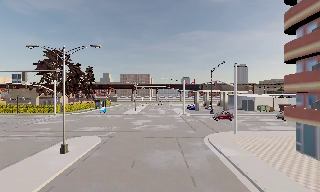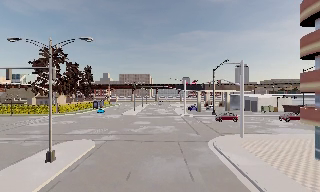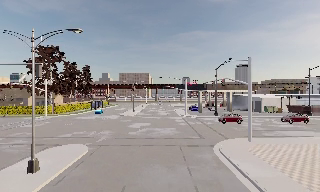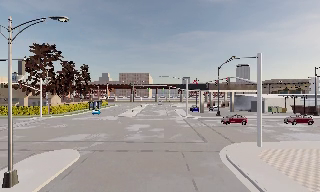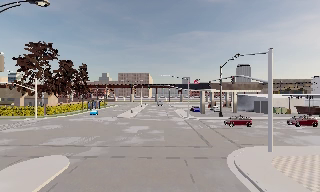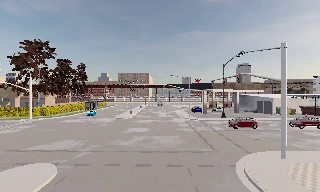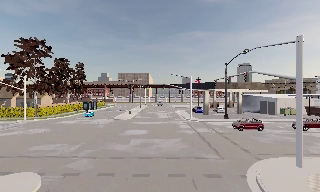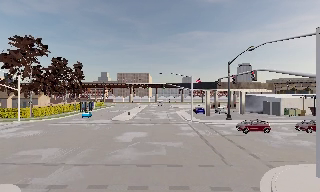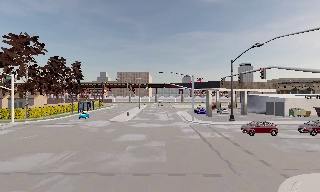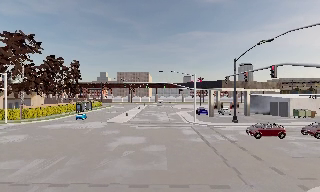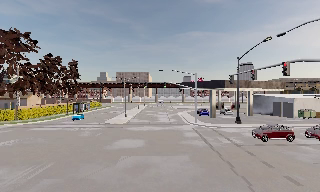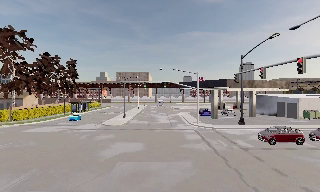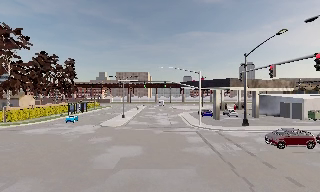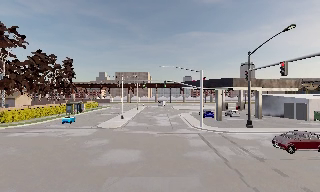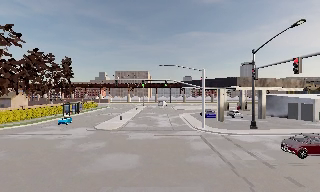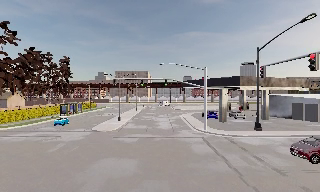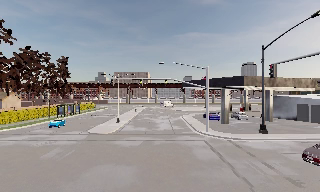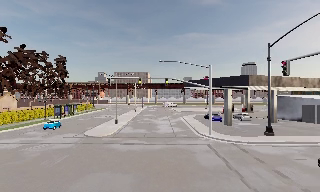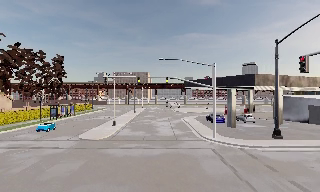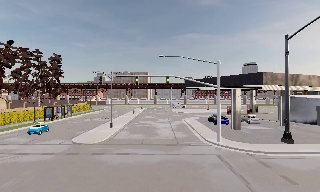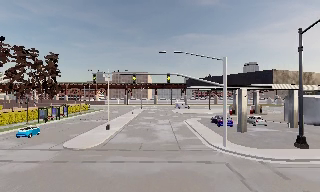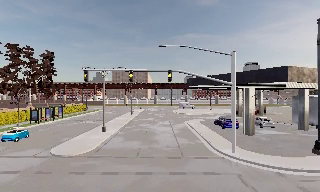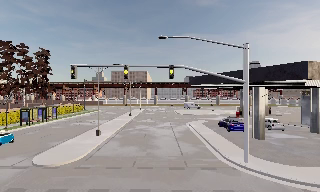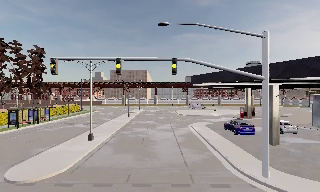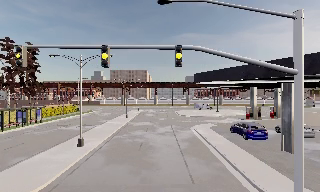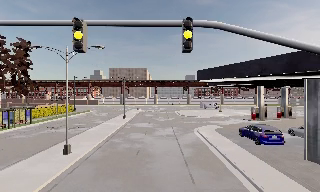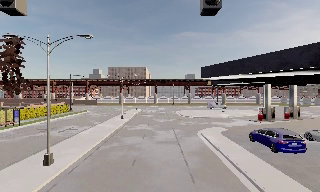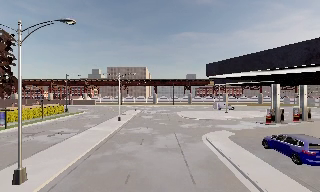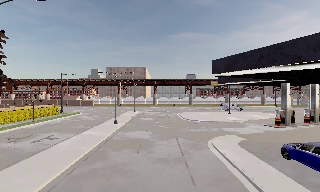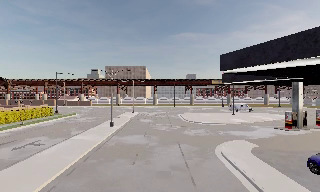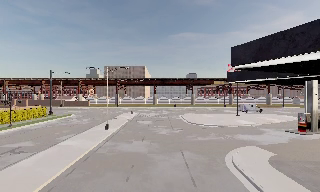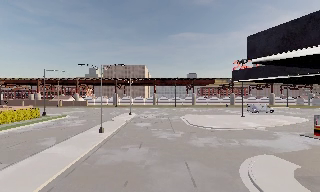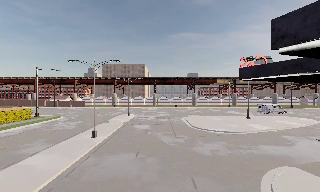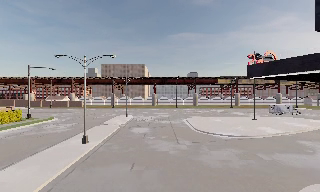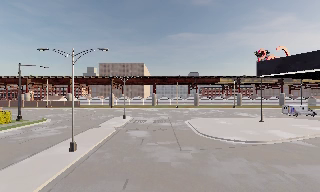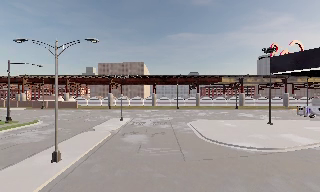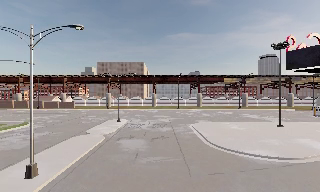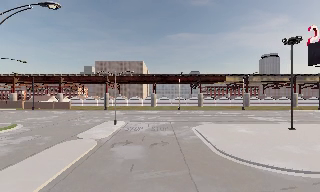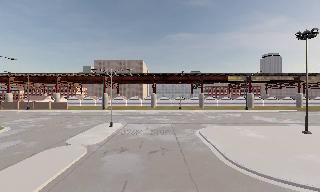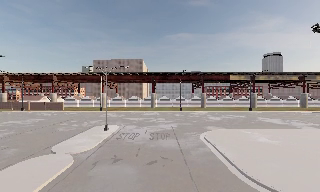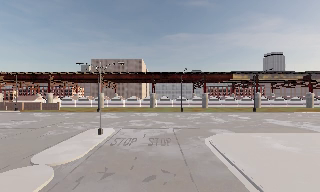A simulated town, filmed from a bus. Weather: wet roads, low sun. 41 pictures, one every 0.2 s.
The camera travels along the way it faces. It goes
forward.
0.0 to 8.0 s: The camera travels forward, about 65 m, so what stands in front looms larger. It gains speed.
The film runs forward here.
